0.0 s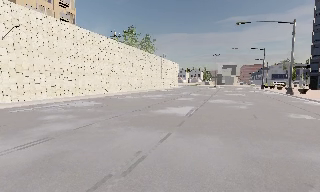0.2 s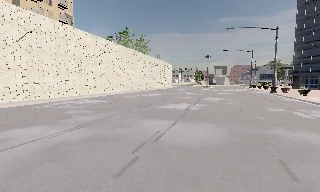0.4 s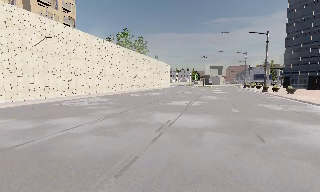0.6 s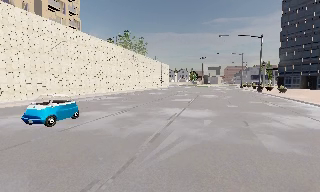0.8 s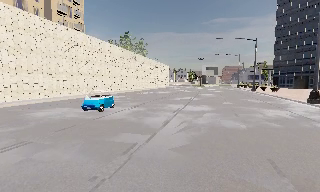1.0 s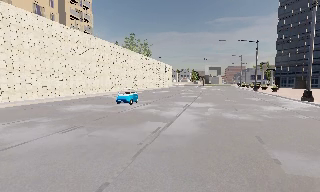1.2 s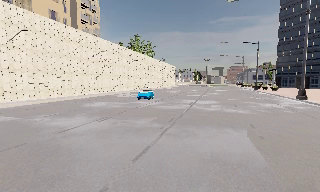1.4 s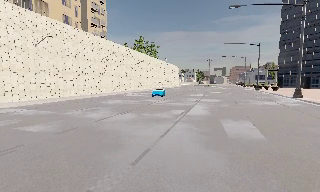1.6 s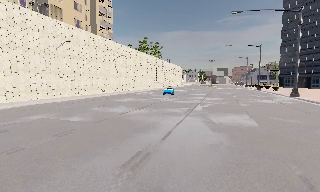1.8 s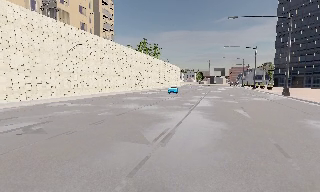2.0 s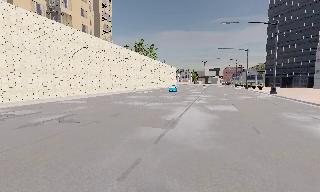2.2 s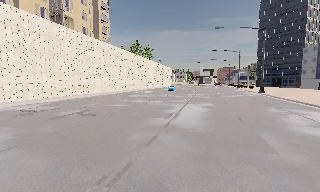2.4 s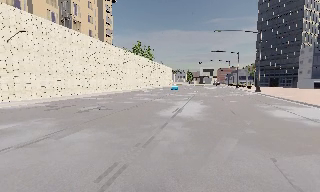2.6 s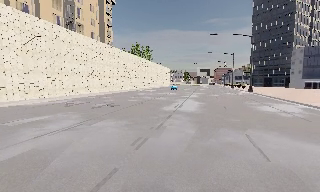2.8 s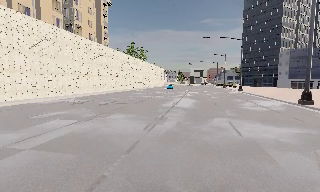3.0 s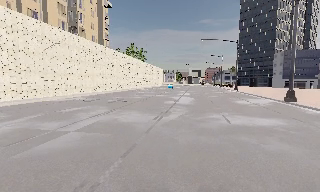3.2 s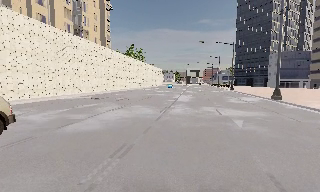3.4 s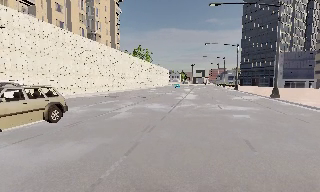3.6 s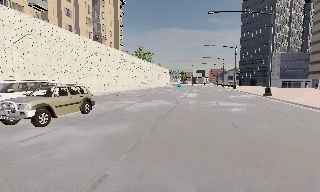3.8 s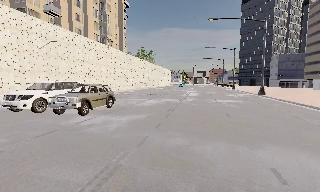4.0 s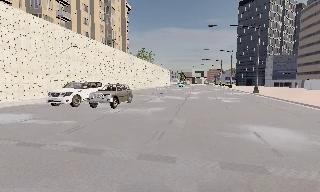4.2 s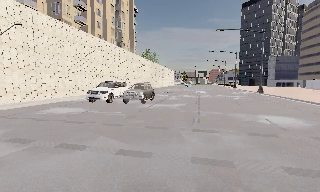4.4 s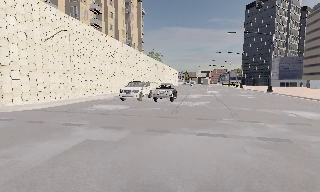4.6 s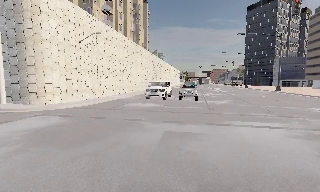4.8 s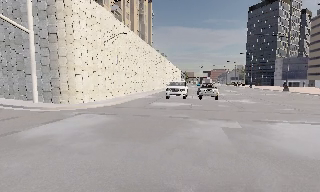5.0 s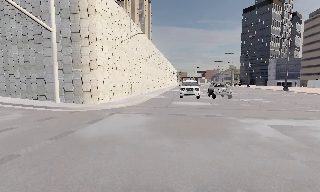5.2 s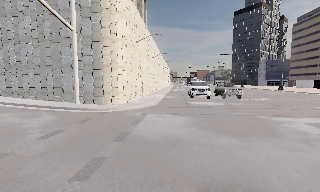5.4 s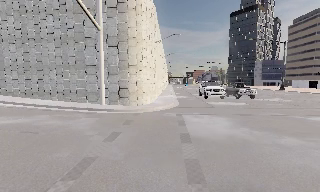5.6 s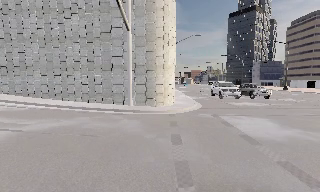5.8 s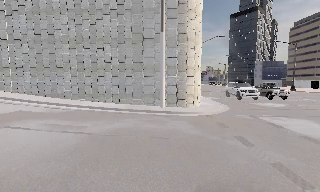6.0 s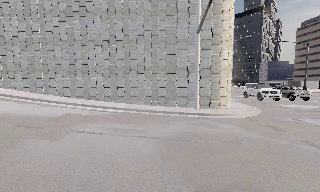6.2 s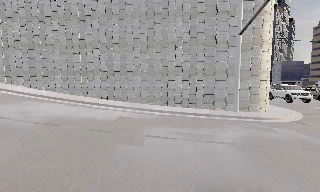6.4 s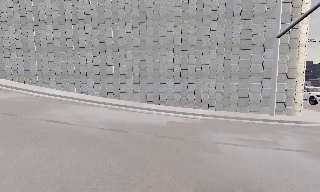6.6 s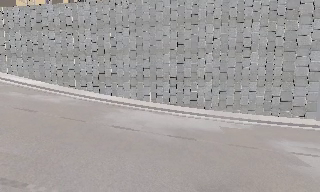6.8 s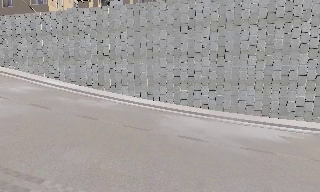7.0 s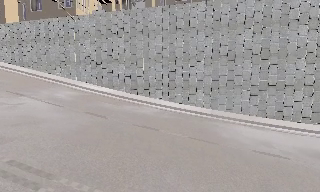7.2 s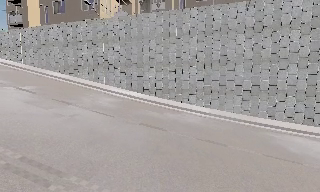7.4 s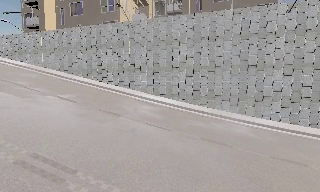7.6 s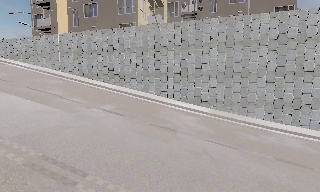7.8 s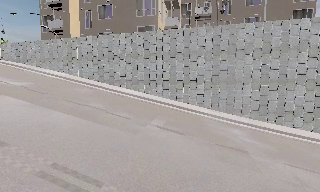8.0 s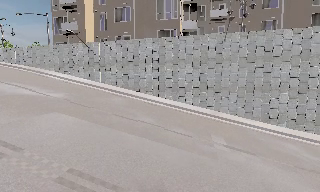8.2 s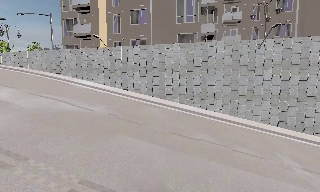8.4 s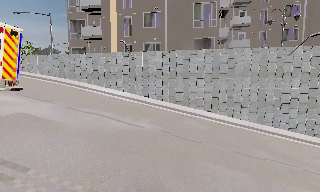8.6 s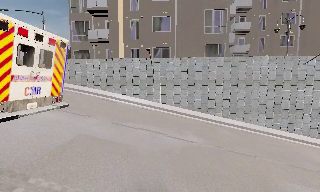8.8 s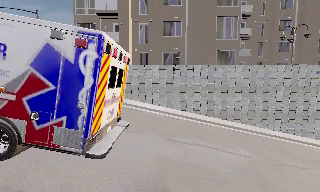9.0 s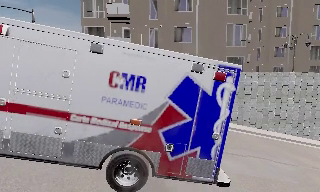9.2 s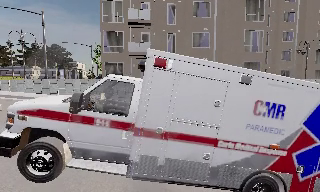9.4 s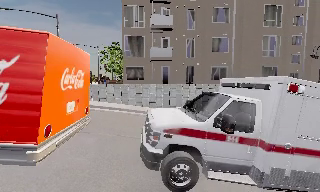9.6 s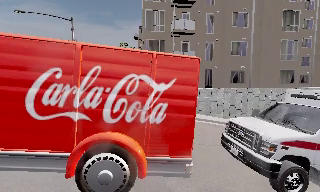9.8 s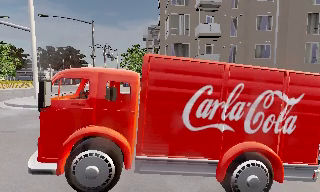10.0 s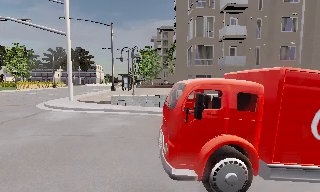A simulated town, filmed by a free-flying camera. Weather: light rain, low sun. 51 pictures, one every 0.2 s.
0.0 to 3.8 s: The camera travels backward, about 35 m, so what stands in front gets smaller.
3.8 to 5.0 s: The camera travels to its left and backward, about 15 m, so close, fixed things drift to the right.
5.0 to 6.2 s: The camera travels to its left, about 14 m, so close, fixed things drift to the right.
6.2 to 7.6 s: The camera pans to its left, which is counterclockwise from overhead, by about 10 degrees. It travels to its left, about 15 m, so close, fixed things drift to the right.
7.6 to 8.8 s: The camera pans to its right, which is clockwise from overhead, by about 15 degrees. It travels to its left, about 14 m, so close, fixed things drift to the right.
8.8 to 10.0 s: The camera travels to its left, about 14 m, so close, fixed things drift to the right.
The film runs backward here.
